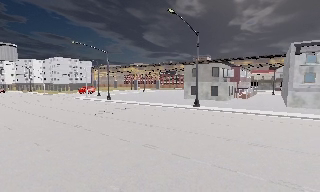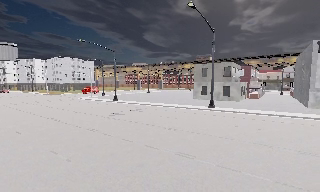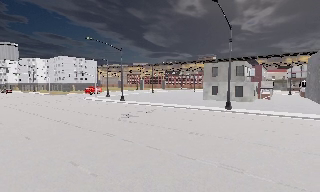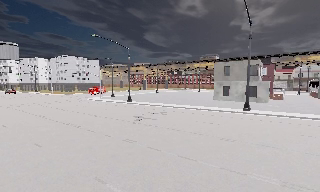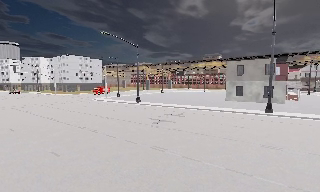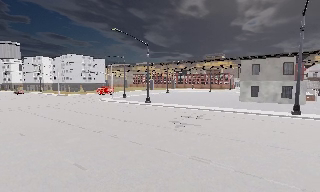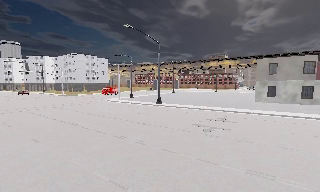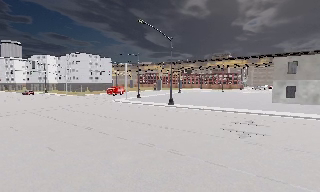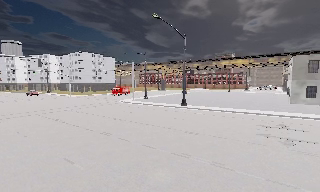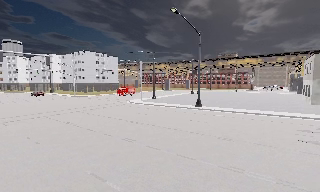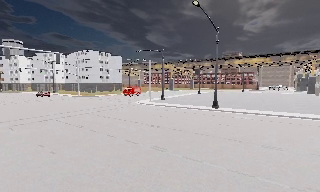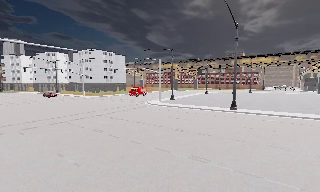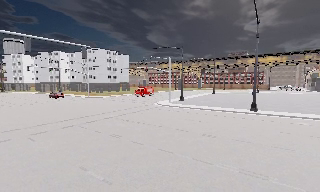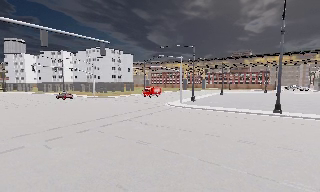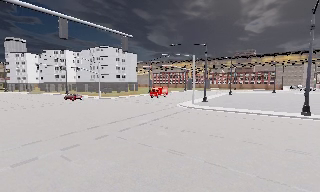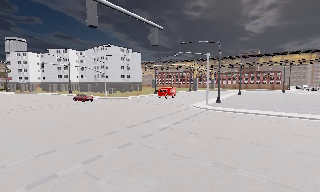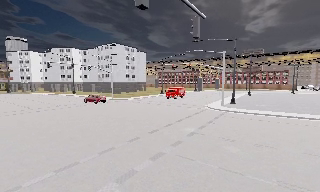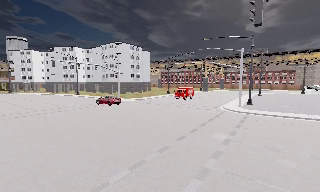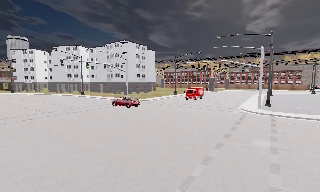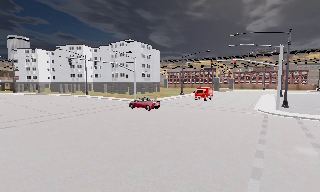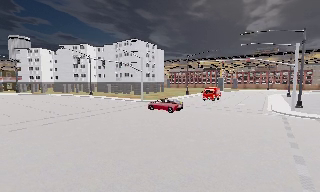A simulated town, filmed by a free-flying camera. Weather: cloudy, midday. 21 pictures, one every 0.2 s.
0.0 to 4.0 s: The camera travels to its left and forward, about 45 m, so close, fixed things drift to the right.
The film runs backward here.
